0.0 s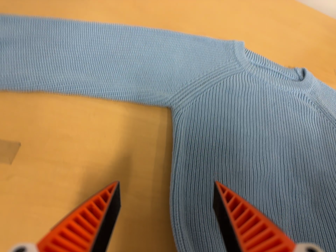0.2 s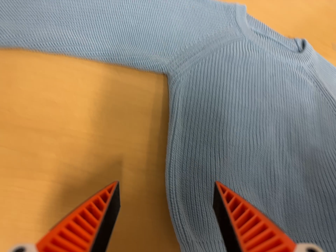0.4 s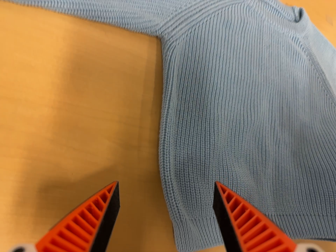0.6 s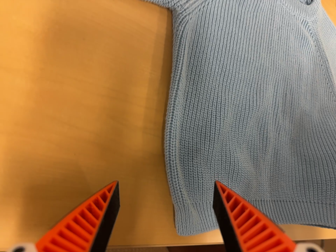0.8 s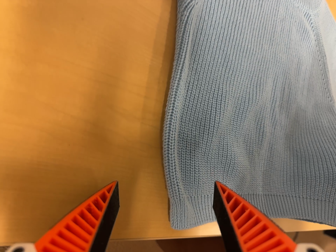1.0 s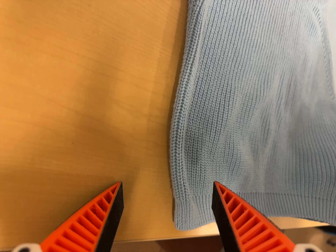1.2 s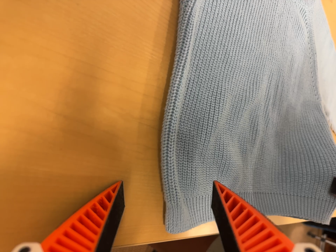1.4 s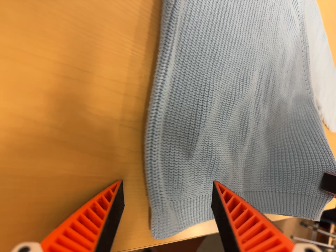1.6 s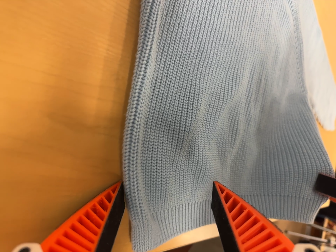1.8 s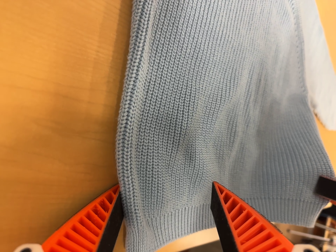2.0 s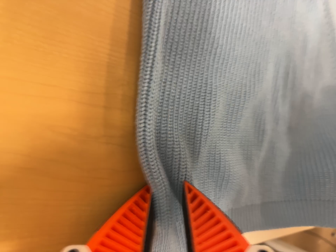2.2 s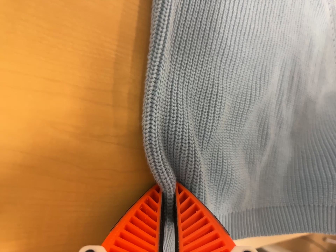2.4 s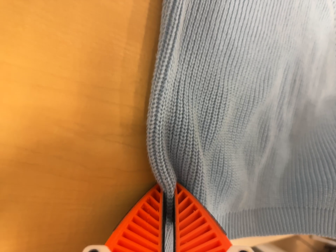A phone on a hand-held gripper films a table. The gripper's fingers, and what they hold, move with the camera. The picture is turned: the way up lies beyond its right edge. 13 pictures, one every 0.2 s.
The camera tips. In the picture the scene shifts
upward.
0.0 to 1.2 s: The camera pans to its right by about 20 degrees. It travels to its left, forward and toward the top of its view, about 14 cm. Its aim tips toward the bottom of its view by about 30 degrees, and the scene shifts upward. It rolls about its line of sight by about 10 degrees, and the scene rotates clockwise.
1.2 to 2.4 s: The camera travels forward, about 6 cm, so what stands in front looms larger.
The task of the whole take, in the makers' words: fold up.
The film runs forward here.
